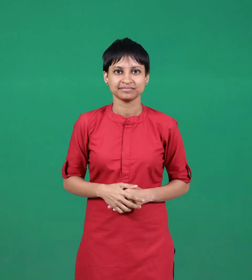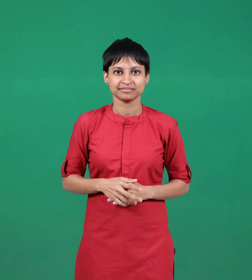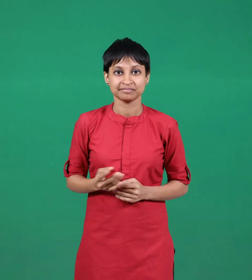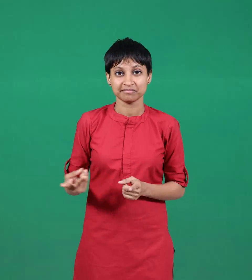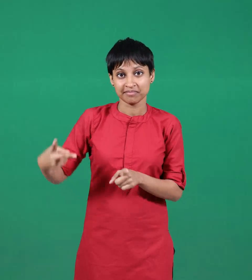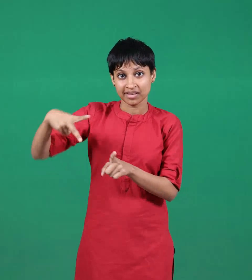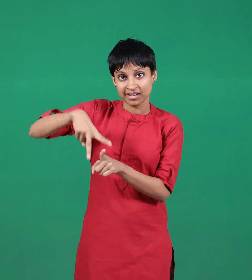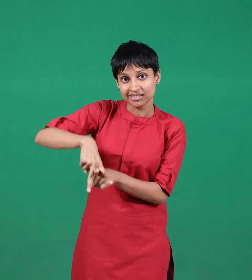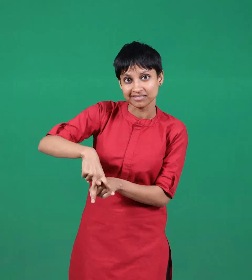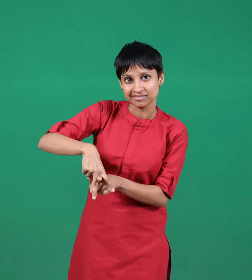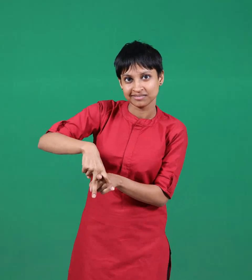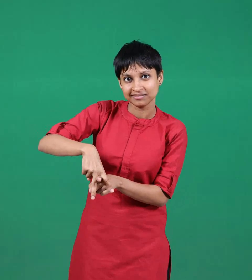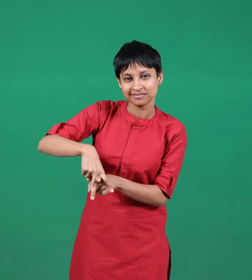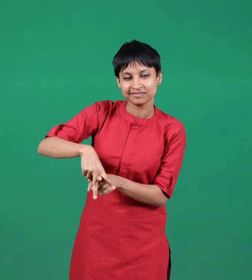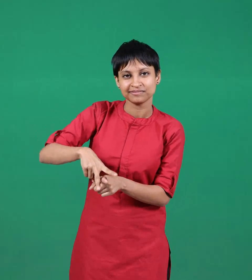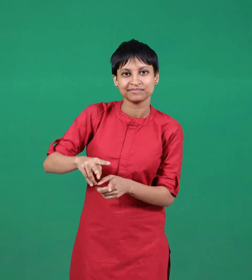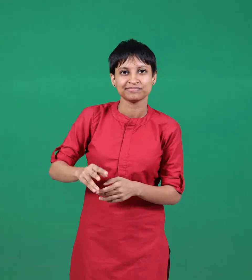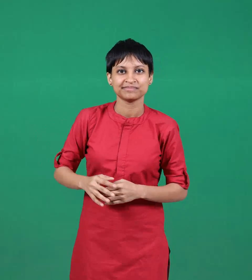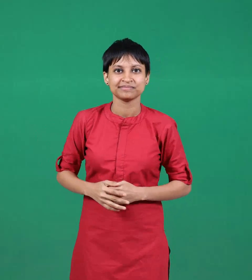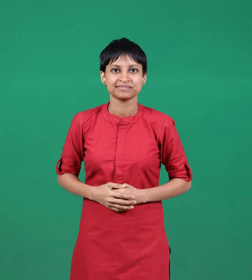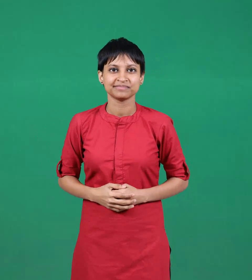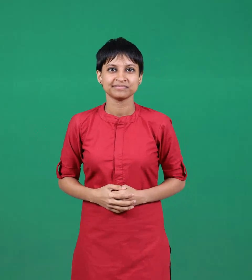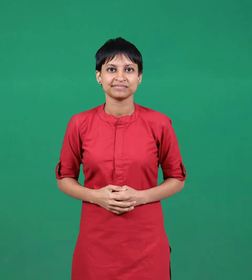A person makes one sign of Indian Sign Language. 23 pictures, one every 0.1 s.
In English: ride
